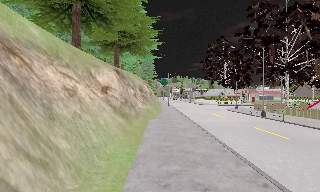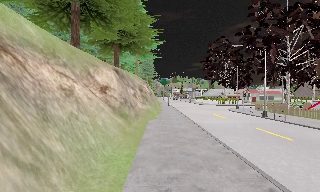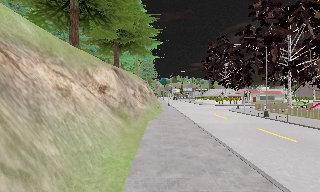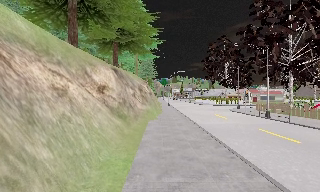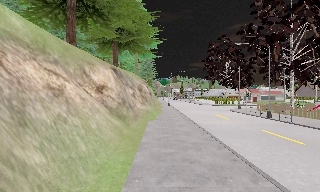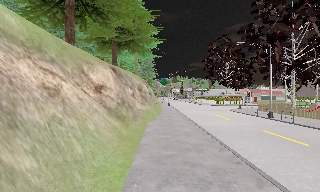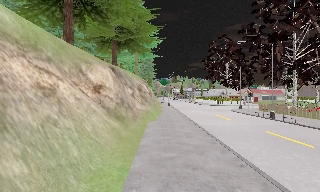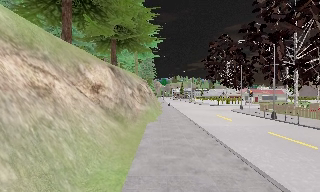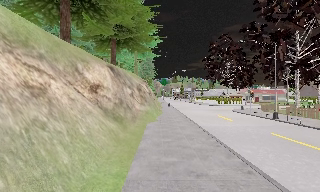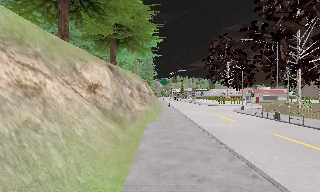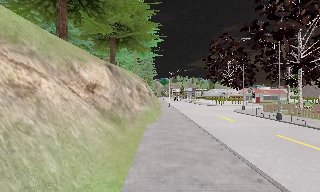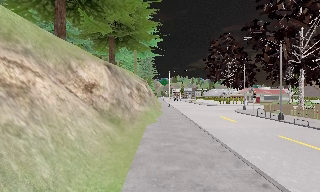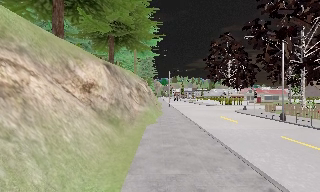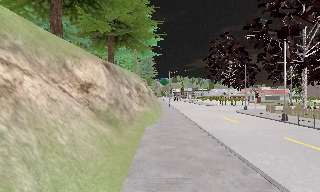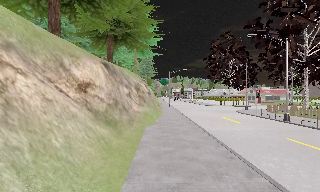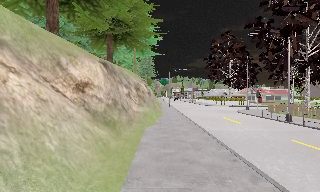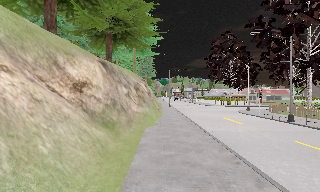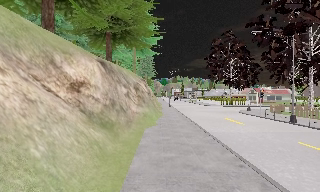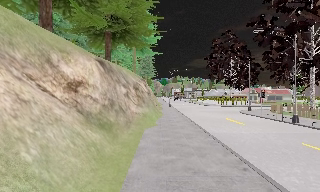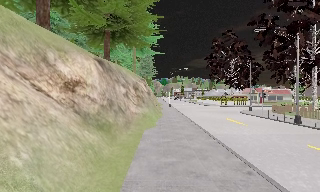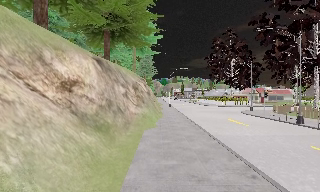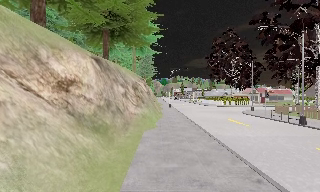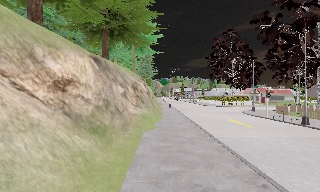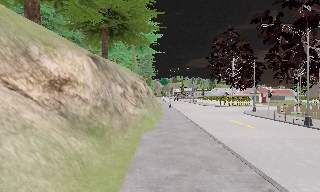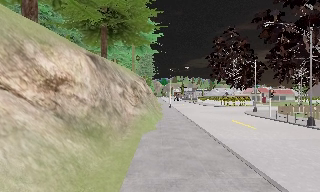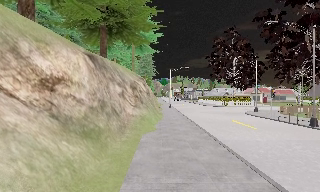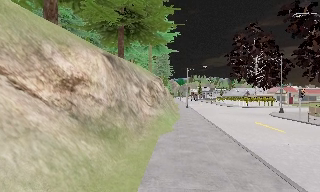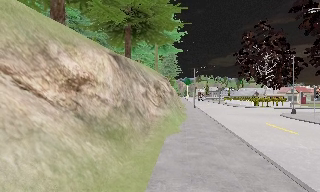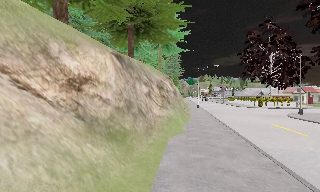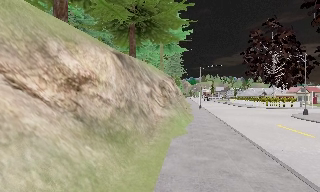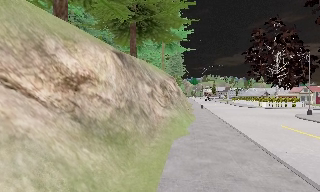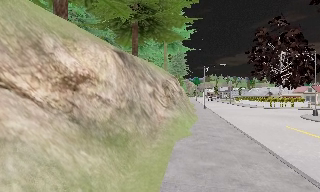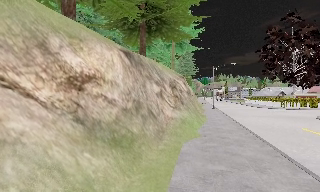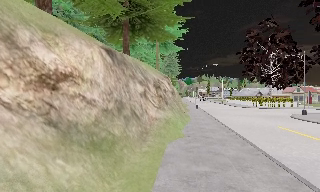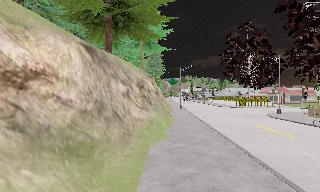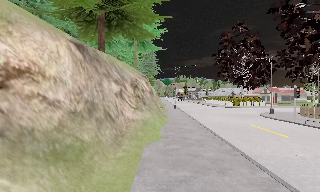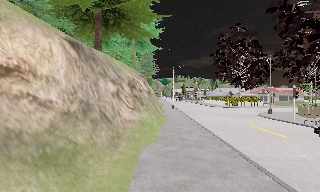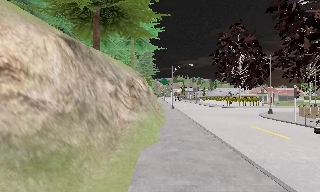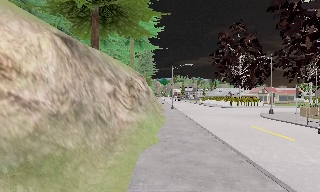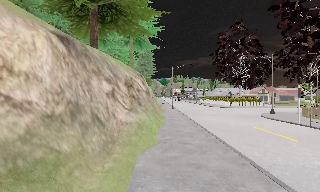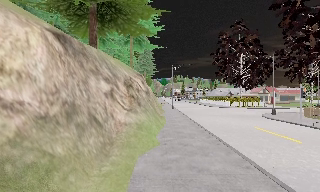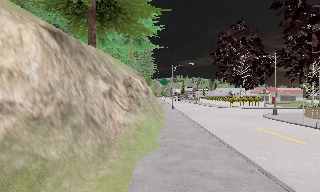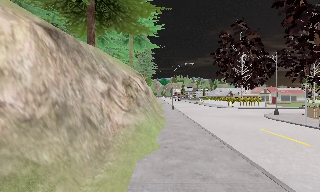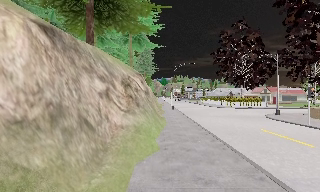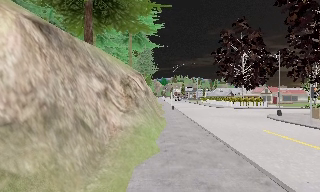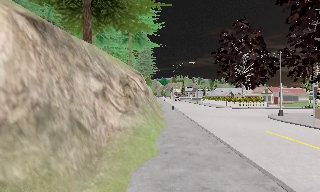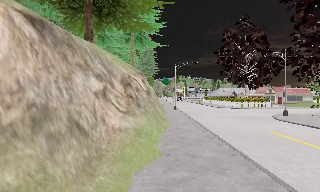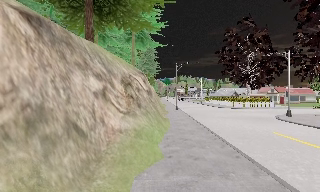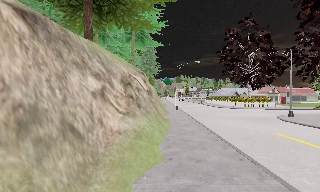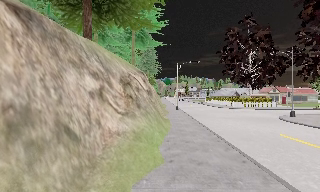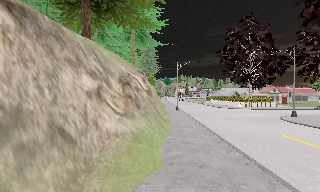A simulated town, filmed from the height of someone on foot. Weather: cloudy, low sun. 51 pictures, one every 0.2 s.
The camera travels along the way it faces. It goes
forward.
0.0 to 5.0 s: The camera travels forward, about 6 m, so what stands in front looms larger.
5.0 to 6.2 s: The camera pans to its left, which is counterclockwise from overhead, by about 10 degrees. It travels forward, about 1.5 m, so what stands in front looms larger.
6.2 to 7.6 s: The scene slides to the left, as the camera pans about 10 degrees to its right. It travels forward, about 1.5 m, so what stands in front looms larger.
7.6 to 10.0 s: The camera travels forward, about 2.5 m, so what stands in front looms larger.
The film runs forward here.
